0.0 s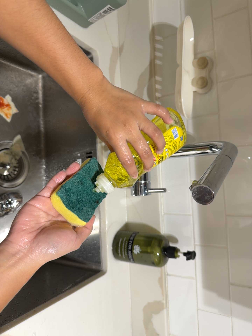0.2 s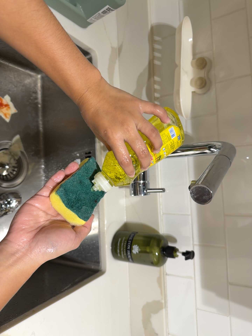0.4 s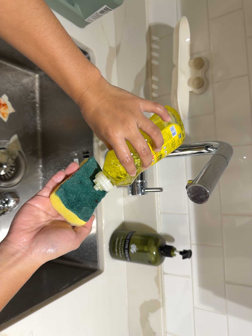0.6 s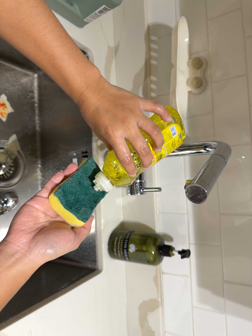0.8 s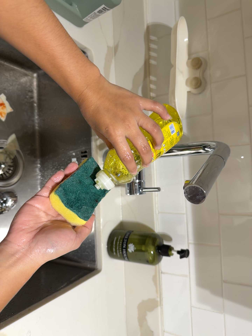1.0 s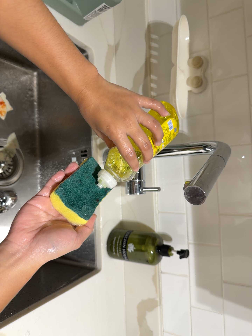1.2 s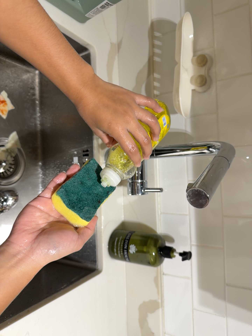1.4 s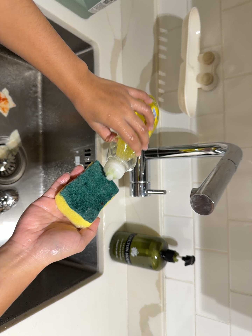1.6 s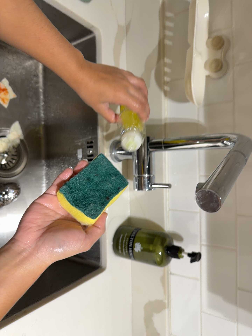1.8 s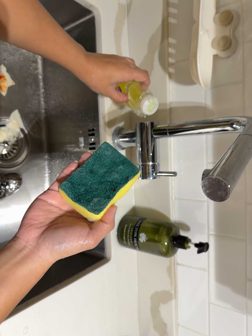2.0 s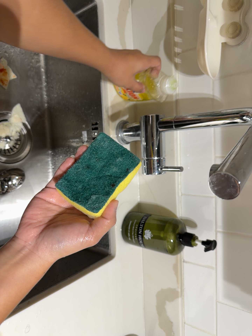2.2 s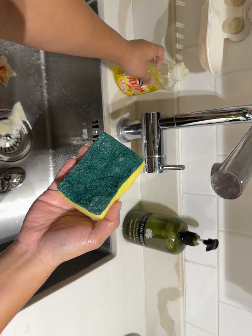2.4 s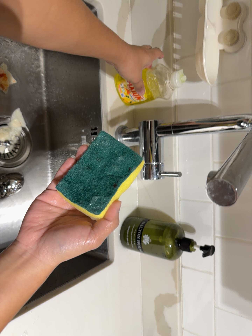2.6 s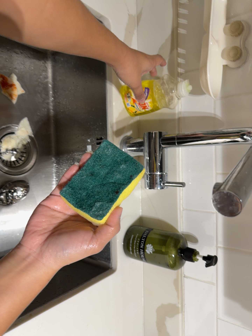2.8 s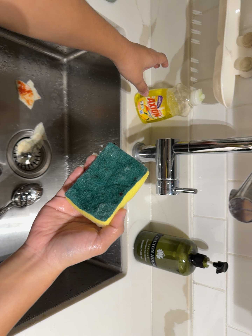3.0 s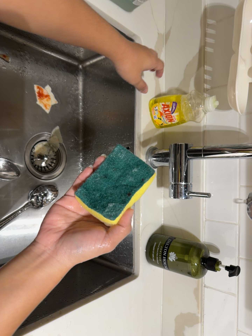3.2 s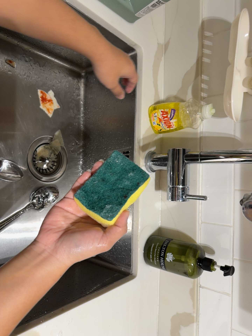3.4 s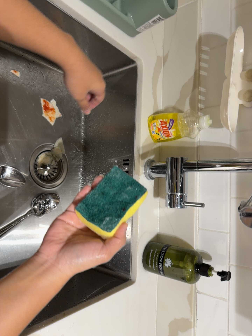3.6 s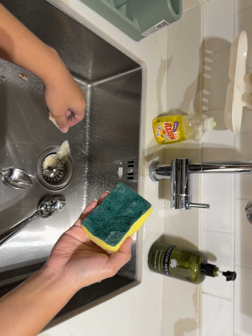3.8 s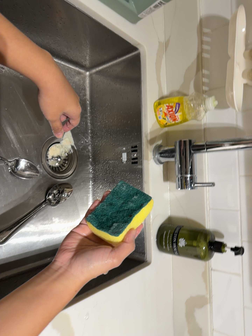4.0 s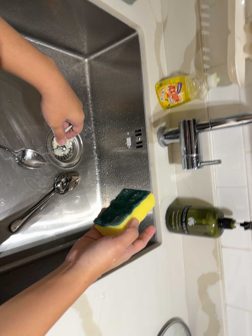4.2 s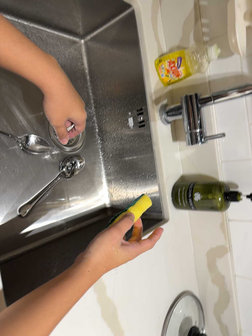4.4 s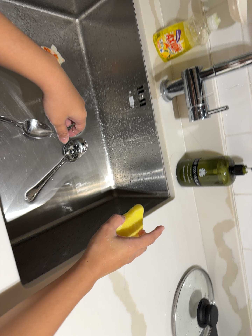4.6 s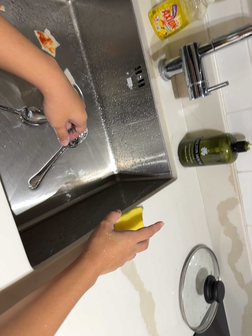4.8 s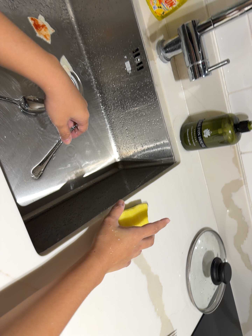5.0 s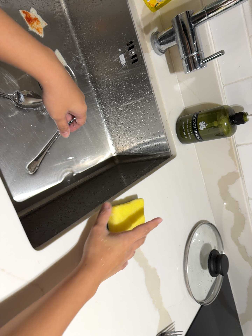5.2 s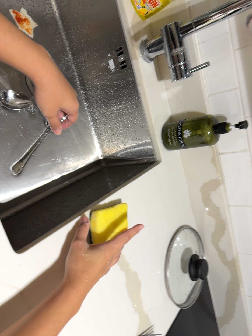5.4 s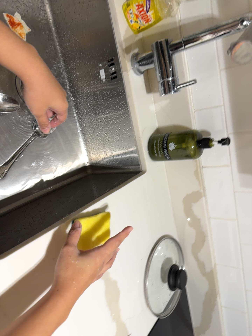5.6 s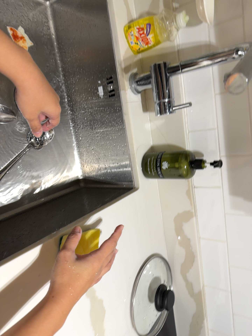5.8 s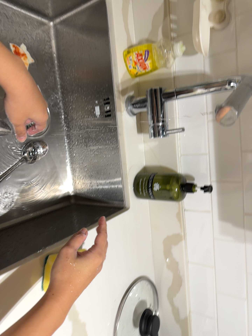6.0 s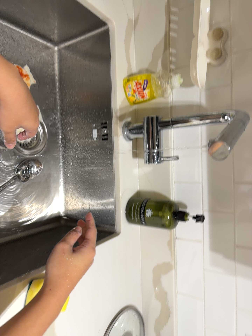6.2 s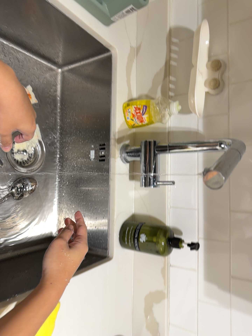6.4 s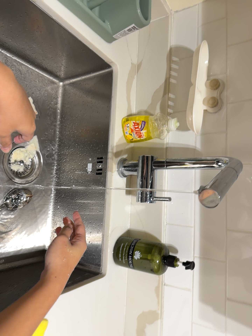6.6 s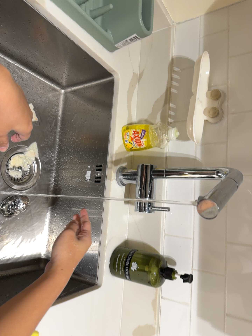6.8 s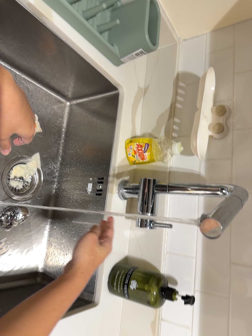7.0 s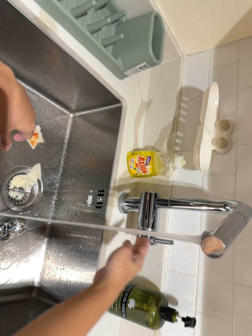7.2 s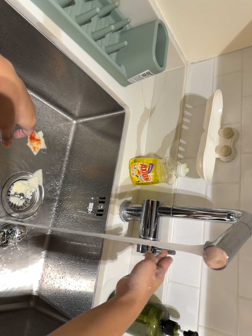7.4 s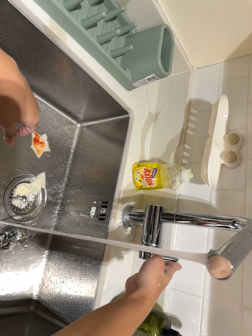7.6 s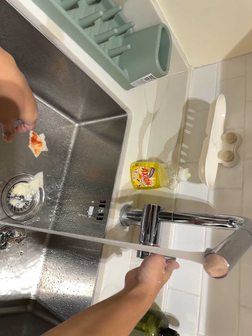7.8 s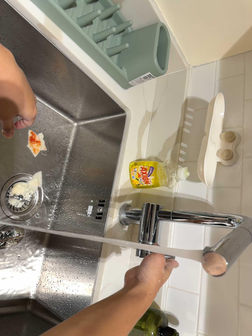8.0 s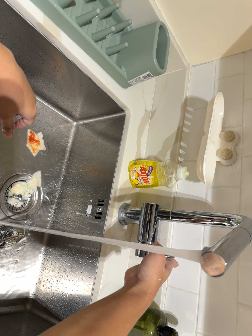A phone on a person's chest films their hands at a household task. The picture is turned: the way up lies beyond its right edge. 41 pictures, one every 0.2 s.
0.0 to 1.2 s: The camera keeps its place and its aim.
1.2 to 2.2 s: The camera travels forward, about 9 cm, so what stands in front looms larger.
2.2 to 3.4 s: The camera travels backward and to its left, about 10 cm, so what stands in front gets smaller. Its aim tips toward the top of its view by about 10 degrees, and the scene shifts downward.
3.4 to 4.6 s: The camera travels toward the bottom of its view, about 8 cm, so close, fixed things drift upward. Its aim tips toward the bottom of its view by about 15 degrees, and the scene shifts upward. It rolls about its line of sight by about 15 degrees, and the scene rotates counterclockwise.
4.6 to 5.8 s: The camera shifts only a little, or ends up much as it began.
5.8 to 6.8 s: The camera's aim tips toward the top of its view by about 20 degrees, and the scene shifts downward. It rolls about its line of sight by about 10 degrees, and the scene rotates clockwise.
6.8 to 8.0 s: The camera shifts only a little, or ends up much as it began.
The film runs backward here.
